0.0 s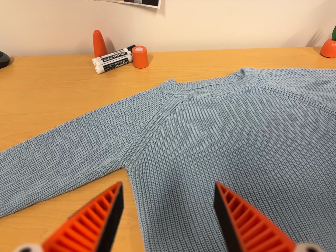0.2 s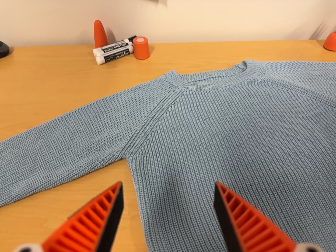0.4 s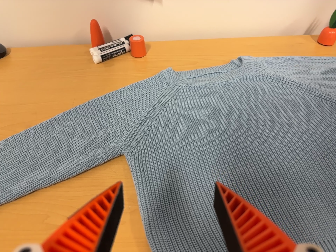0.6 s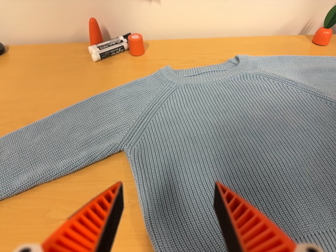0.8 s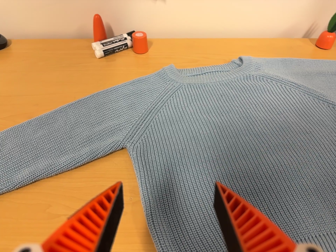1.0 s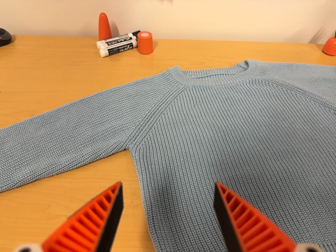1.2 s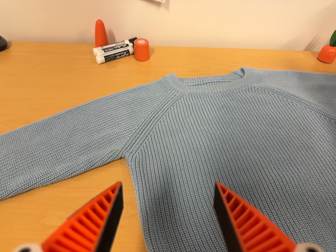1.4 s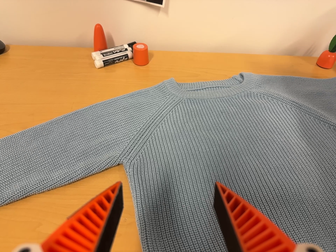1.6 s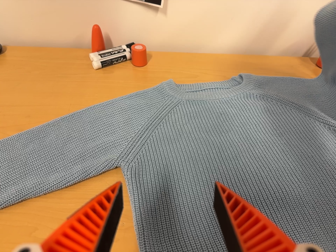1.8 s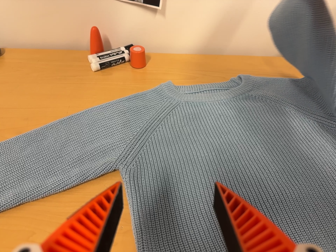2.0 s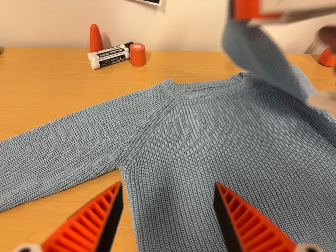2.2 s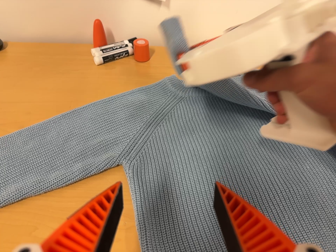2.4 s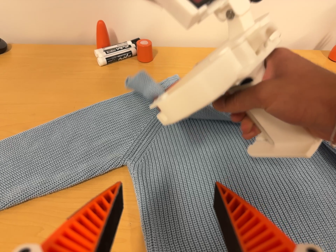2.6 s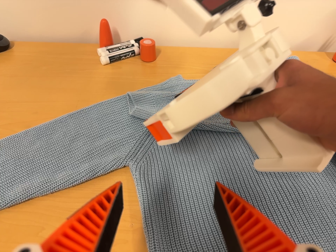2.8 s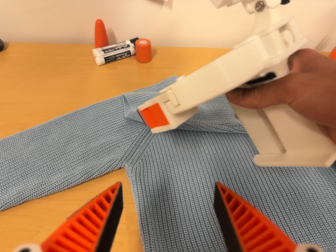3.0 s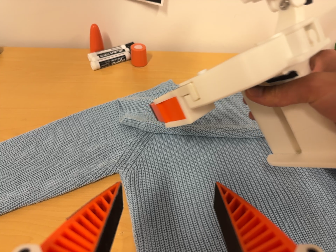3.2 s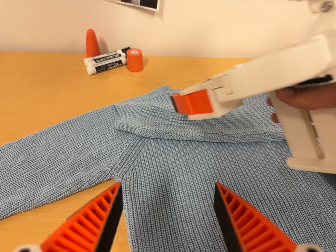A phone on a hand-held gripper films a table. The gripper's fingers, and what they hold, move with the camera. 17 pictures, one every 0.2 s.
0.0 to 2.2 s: The camera shifts only a little, or ends up much as it began.
2.2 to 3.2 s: The camera keeps its place and its aim.
The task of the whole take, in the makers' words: right arm across.
The film runs forward here.
